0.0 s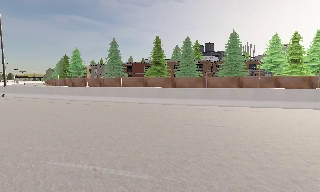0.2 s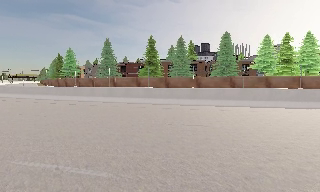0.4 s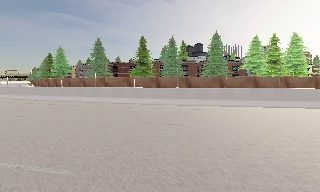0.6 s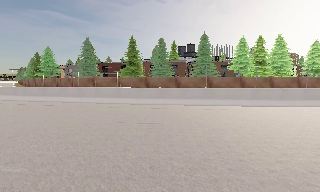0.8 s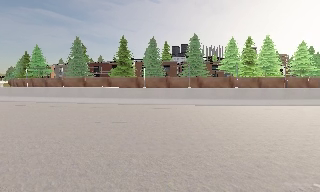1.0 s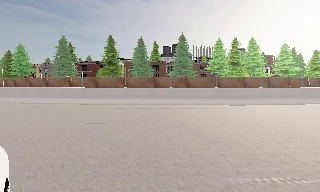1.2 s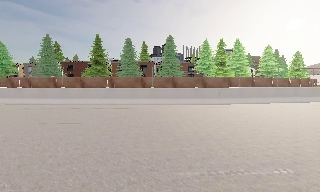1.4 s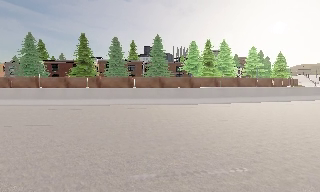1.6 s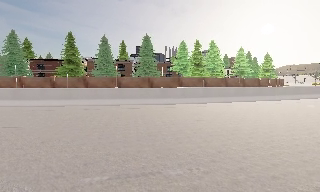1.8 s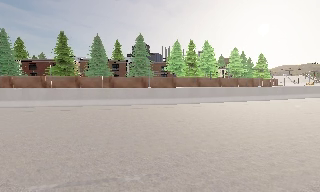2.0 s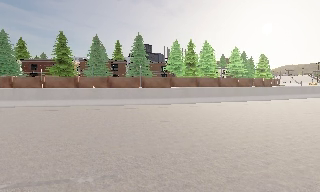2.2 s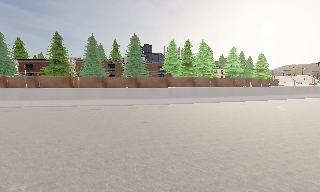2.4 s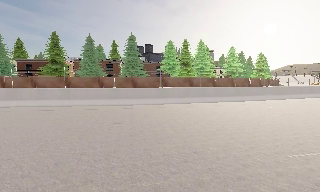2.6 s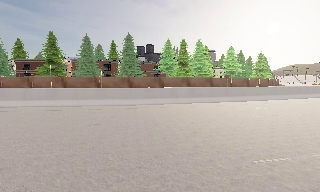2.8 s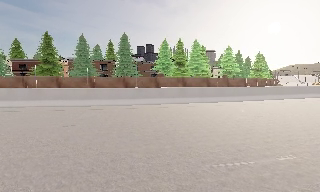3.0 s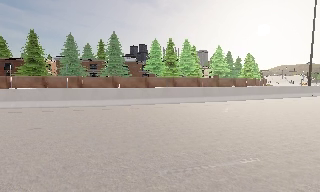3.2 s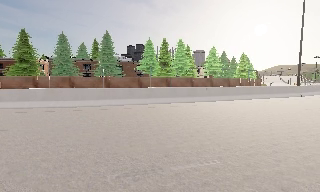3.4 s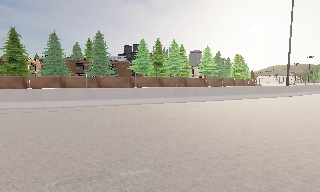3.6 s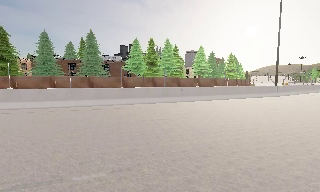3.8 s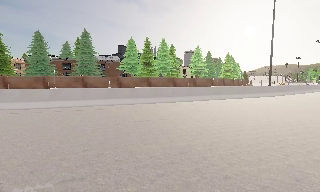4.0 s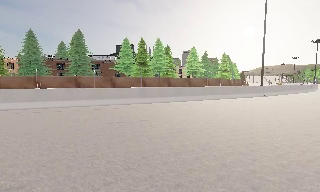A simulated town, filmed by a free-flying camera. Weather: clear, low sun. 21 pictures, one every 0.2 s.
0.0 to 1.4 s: The scene slides to the left, as the camera pans about 15 degrees to its right. It travels to its right, about 5 m, so close, fixed things drift to the left.
1.4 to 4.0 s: The camera travels to its right, about 11 m, so close, fixed things drift to the left.
The film runs forward here.
